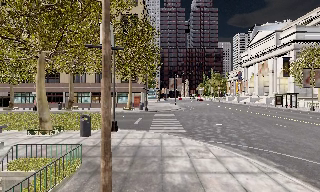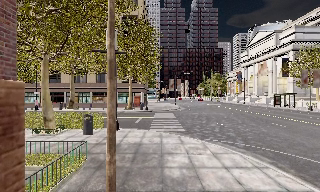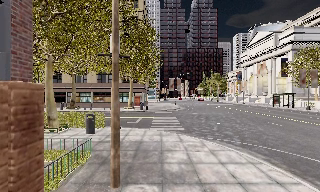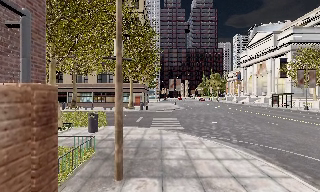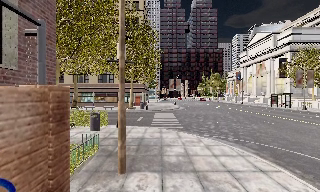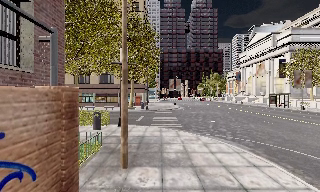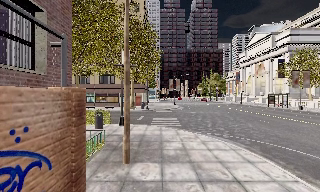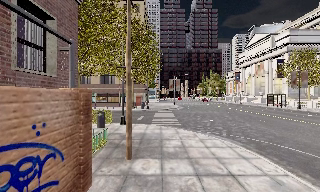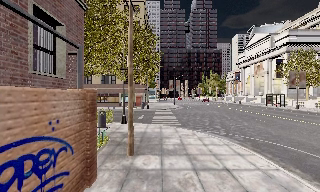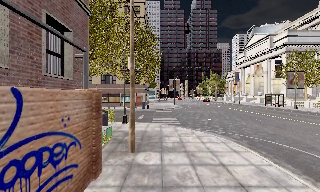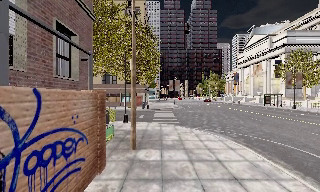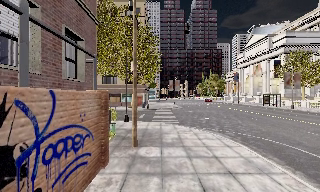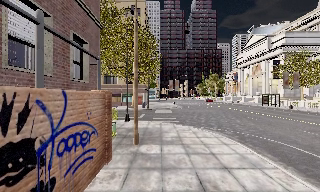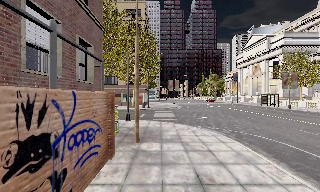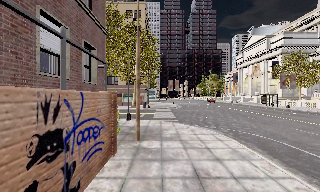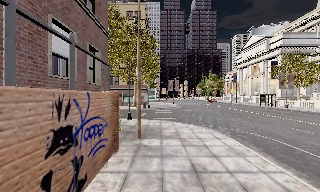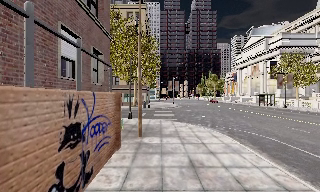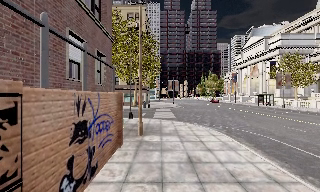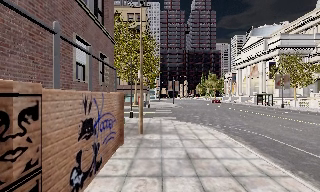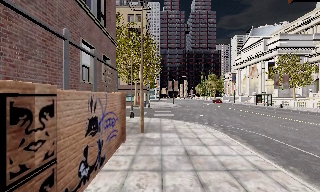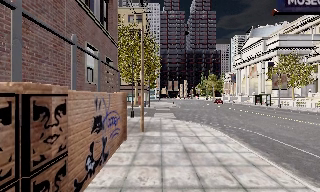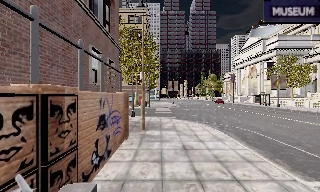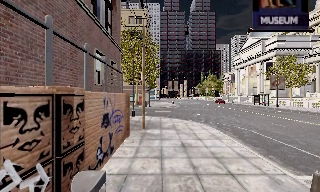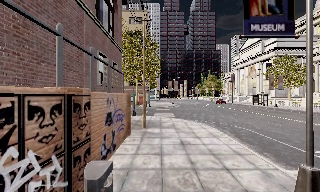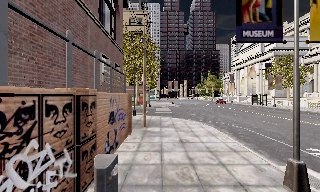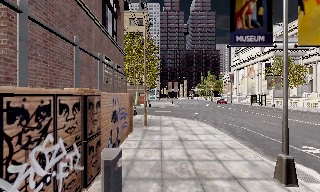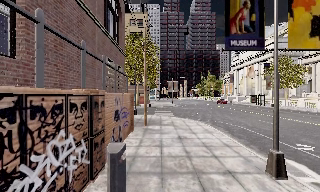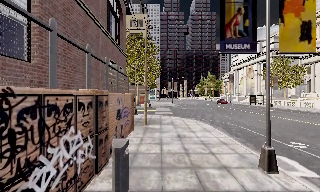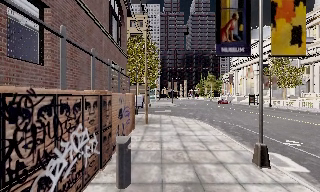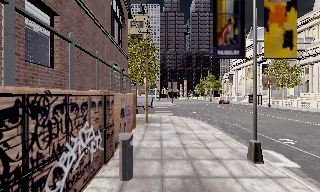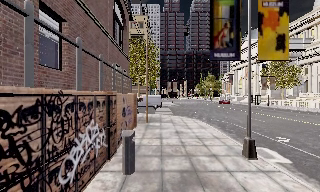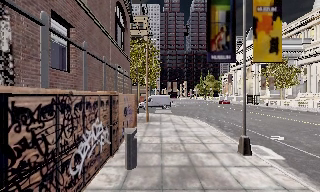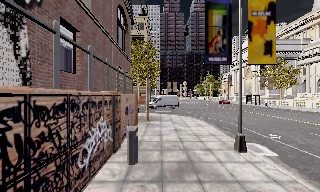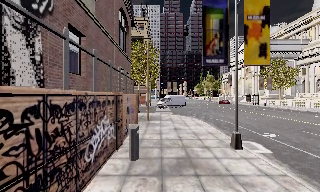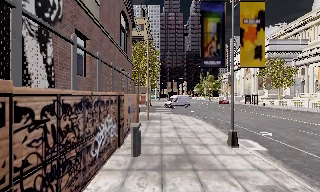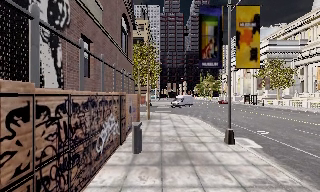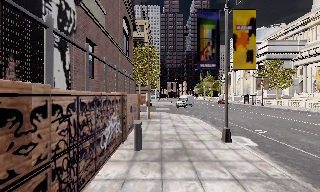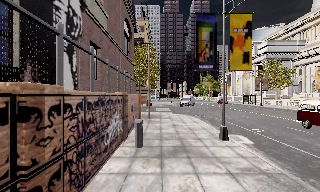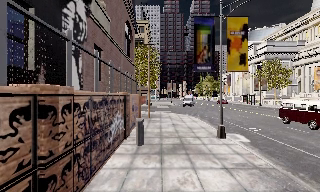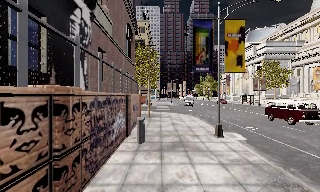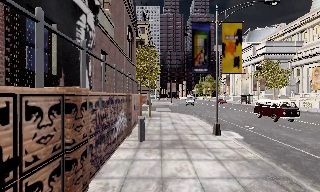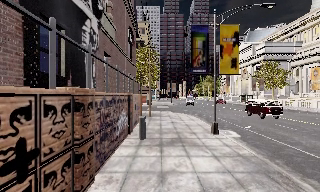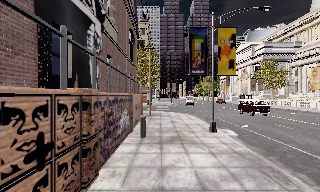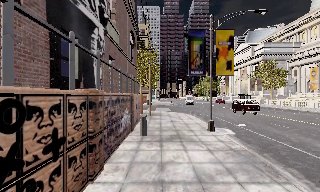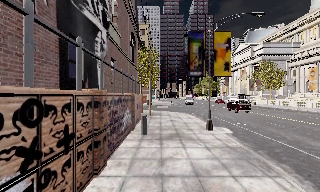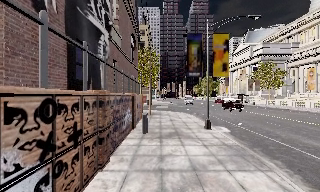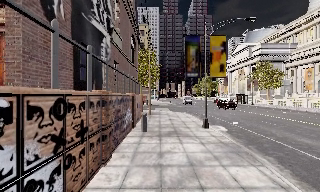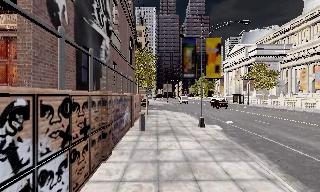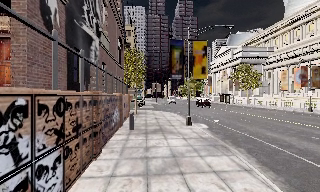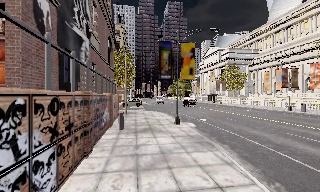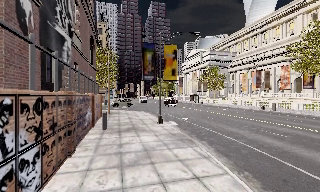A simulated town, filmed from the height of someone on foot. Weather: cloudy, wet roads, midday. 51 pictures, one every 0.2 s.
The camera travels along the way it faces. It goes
backward.
0.0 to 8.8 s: The camera travels backward, about 15 m, so what stands in front gets smaller.
8.8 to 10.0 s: The camera pans to its right, which is clockwise from overhead, by about 15 degrees. It travels backward, about 2 m, so what stands in front gets smaller.
The film runs backward here.
